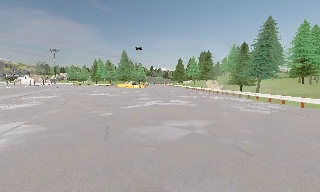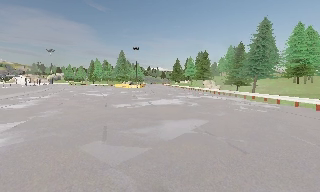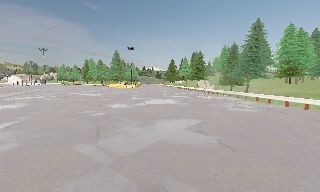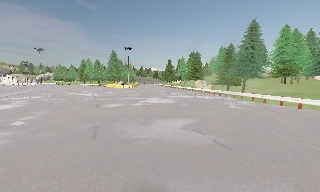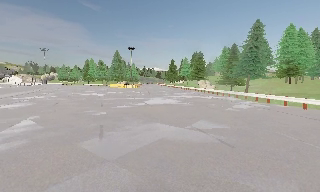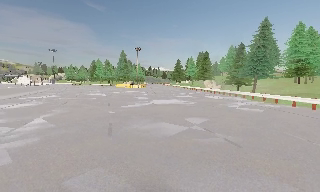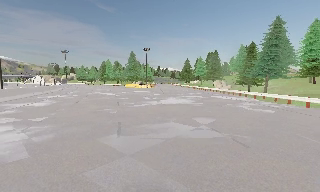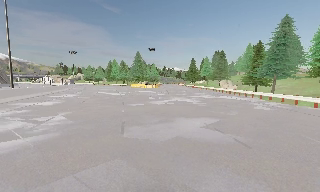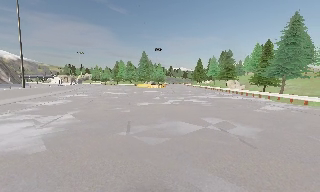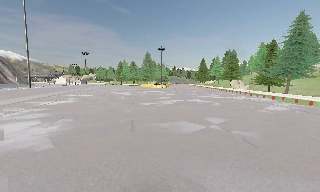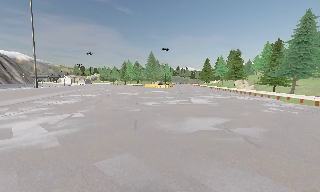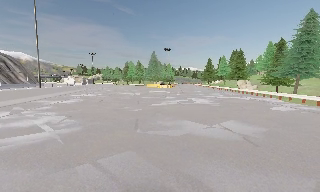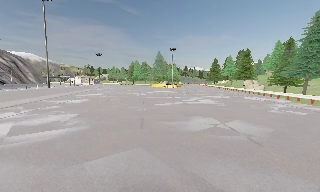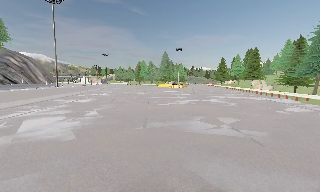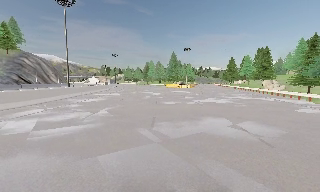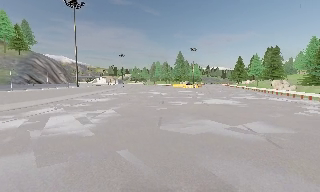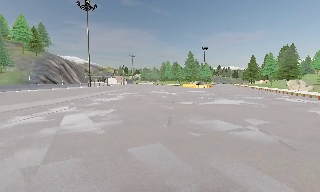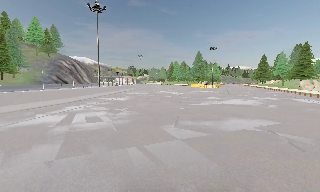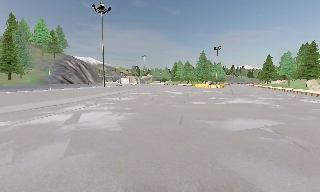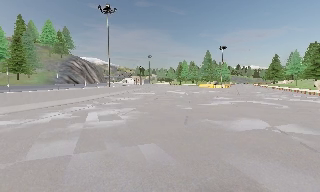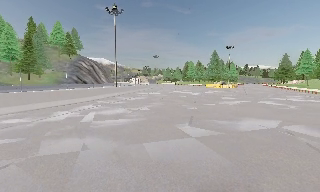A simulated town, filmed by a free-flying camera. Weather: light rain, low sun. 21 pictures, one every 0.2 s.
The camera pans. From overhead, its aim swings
counterclockwise.
The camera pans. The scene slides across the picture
to the right.
0.0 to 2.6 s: The camera pans to its left, which is counterclockwise from overhead, by about 15 degrees. It travels backward, about 1.5 m, so what stands in front gets smaller.
2.6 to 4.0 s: The scene slides to the right, as the camera pans about 15 degrees to its left. It travels backward, about 0.5 m, so what stands in front gets smaller.
The film runs backward here.
